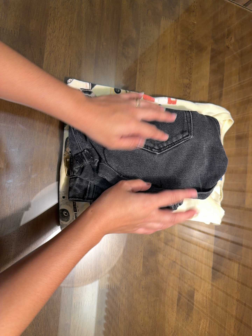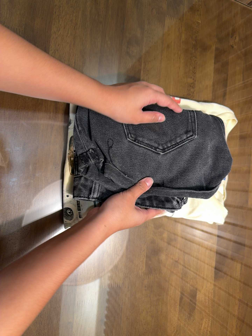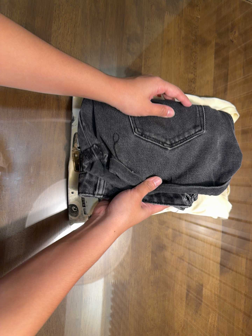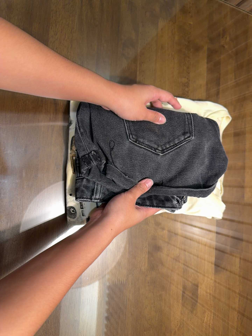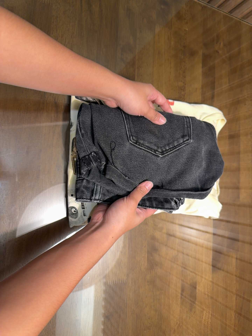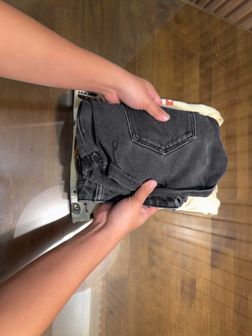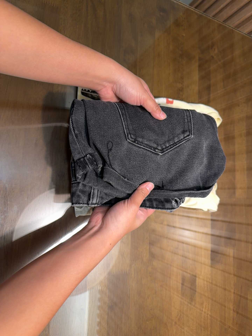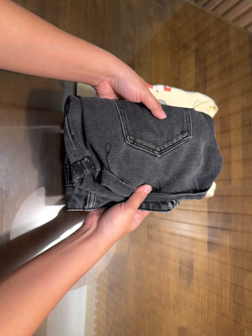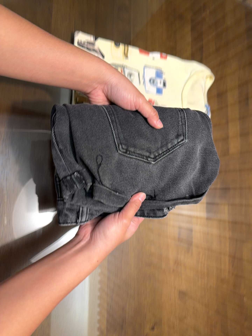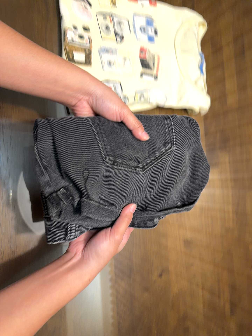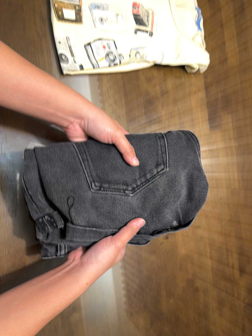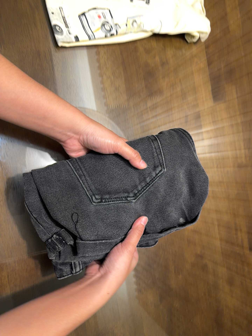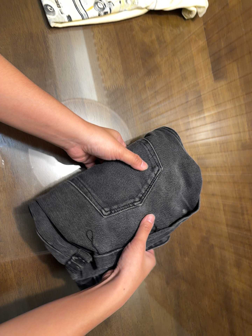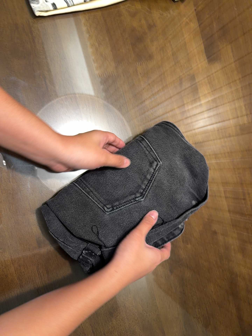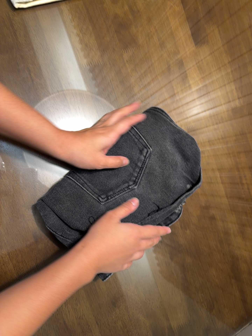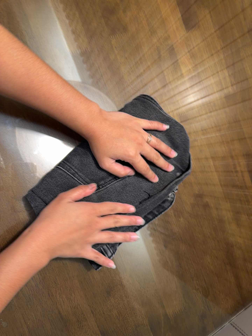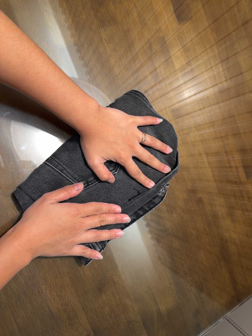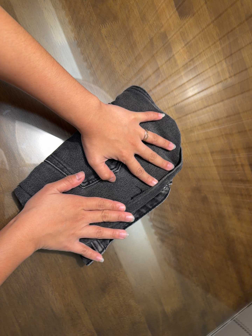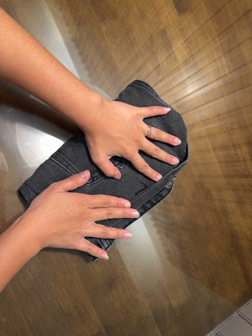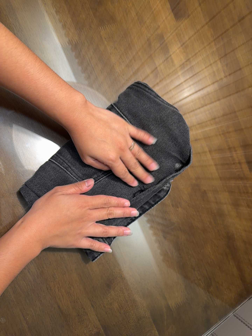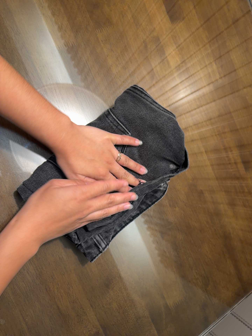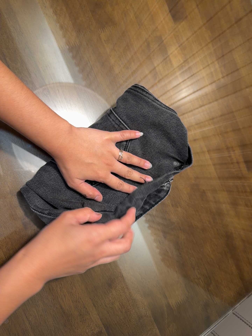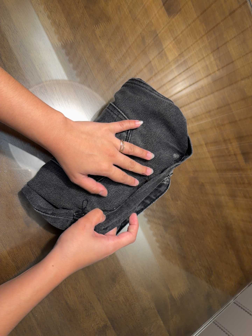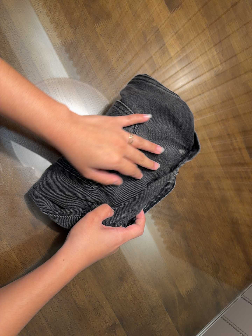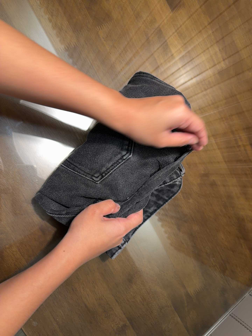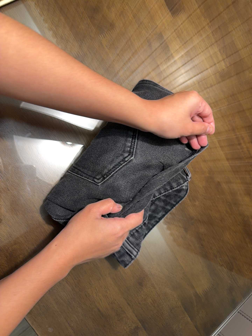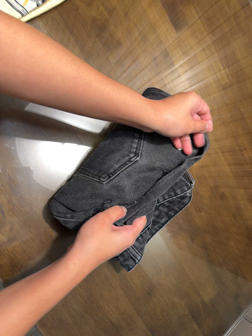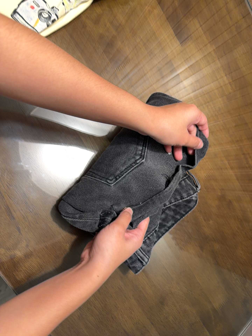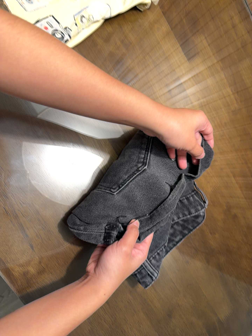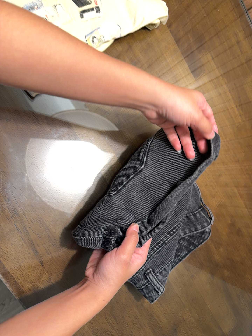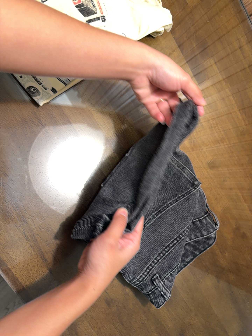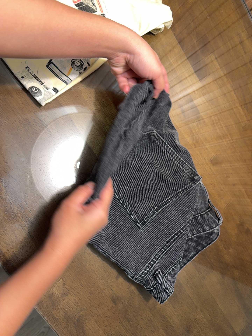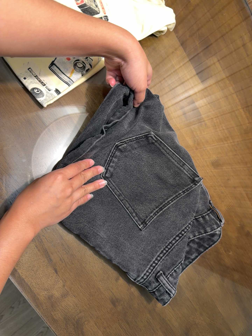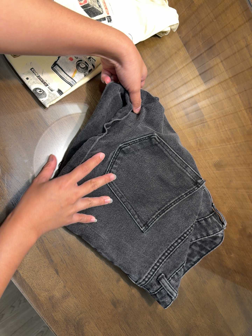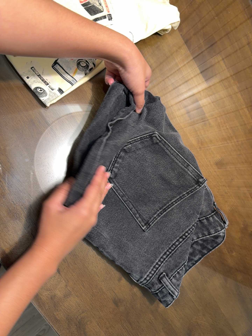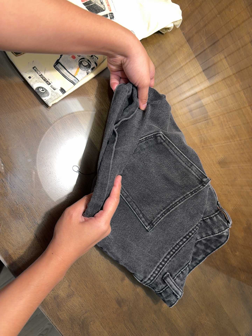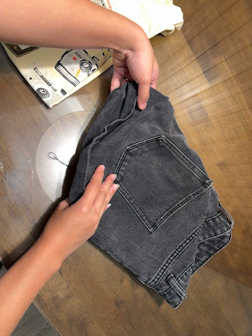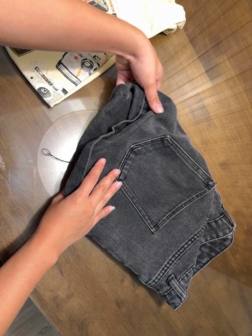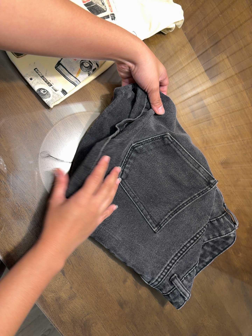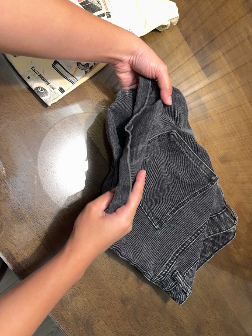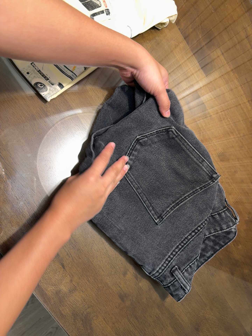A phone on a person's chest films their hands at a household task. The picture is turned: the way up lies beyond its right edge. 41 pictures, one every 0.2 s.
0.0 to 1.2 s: The camera shifts only a little, or ends up much as it began.
1.2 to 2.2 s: The camera travels toward the bottom of its view, about 24 cm, so close, fixed things drift upward. Its aim tips toward the bottom of its view by about 10 degrees, and the scene shifts upward. It rolls about its line of sight by about 10 degrees, and the scene rotates counterclockwise.
2.2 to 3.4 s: The camera travels to its right and toward the bottom of its view, about 10 cm. It rolls about its line of sight by about 10 degrees, and the scene rotates counterclockwise.
3.4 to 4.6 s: The camera shifts only a little, or ends up much as it began.
4.6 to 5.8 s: The camera travels toward the top of its view and to its left, about 18 cm, so close, fixed things drift downward.
5.8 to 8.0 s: The camera shifts only a little, or ends up much as it began.
The film runs backward here.
